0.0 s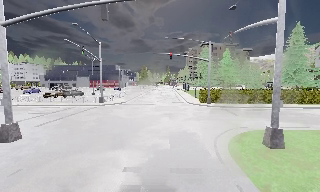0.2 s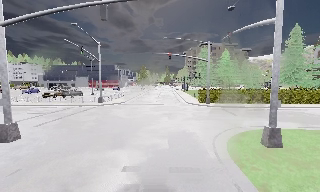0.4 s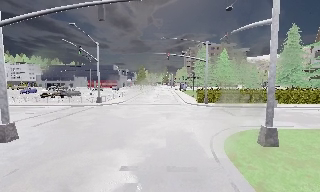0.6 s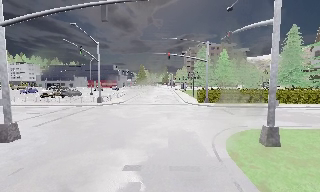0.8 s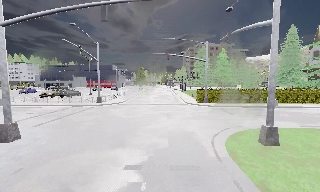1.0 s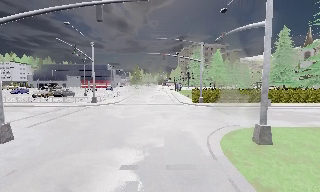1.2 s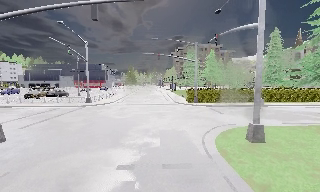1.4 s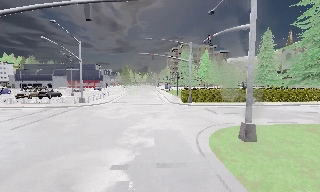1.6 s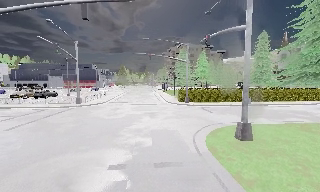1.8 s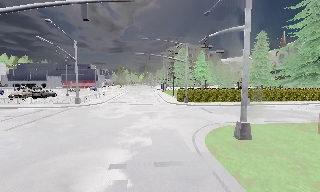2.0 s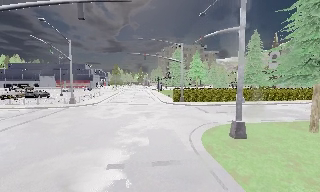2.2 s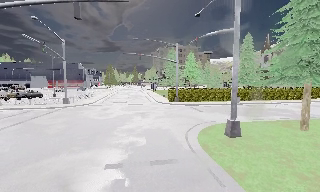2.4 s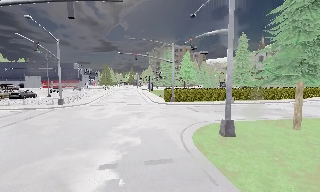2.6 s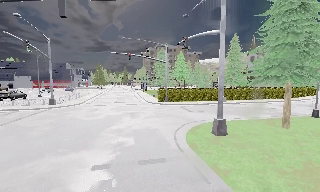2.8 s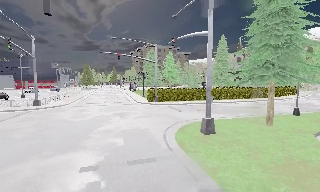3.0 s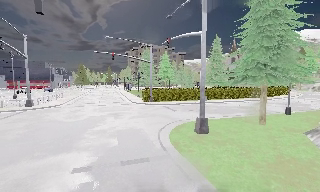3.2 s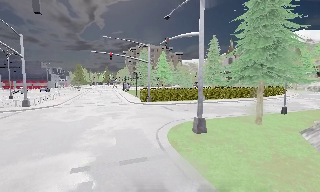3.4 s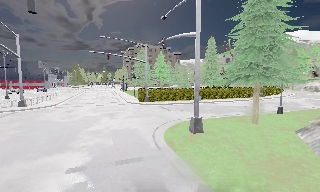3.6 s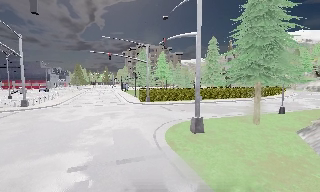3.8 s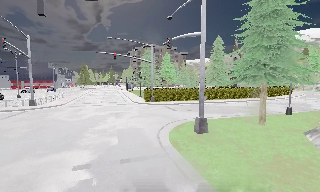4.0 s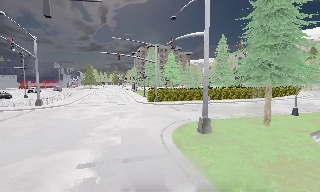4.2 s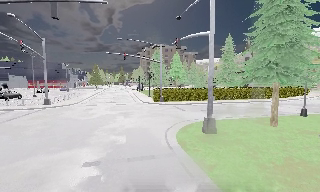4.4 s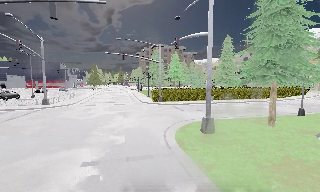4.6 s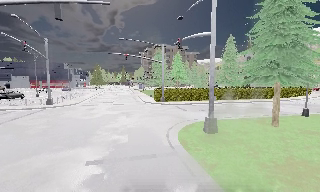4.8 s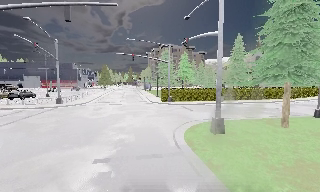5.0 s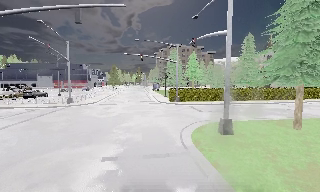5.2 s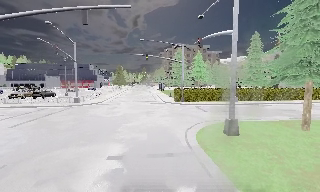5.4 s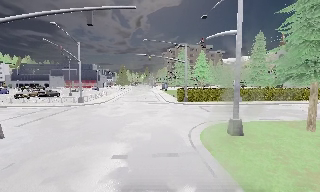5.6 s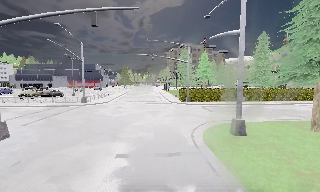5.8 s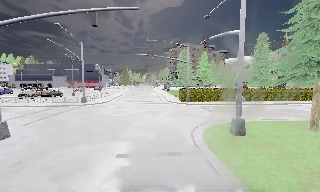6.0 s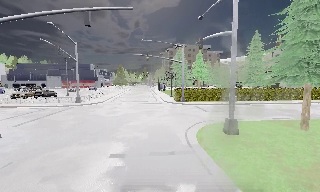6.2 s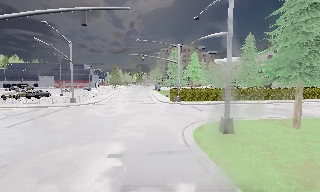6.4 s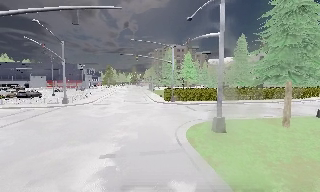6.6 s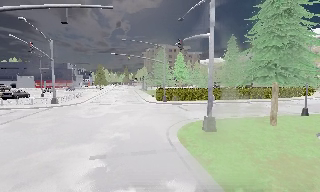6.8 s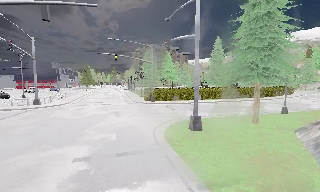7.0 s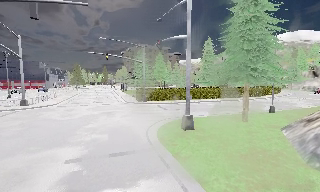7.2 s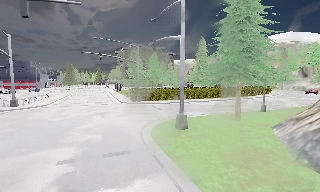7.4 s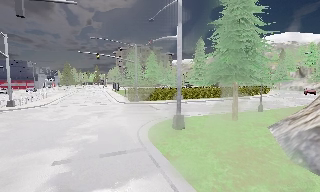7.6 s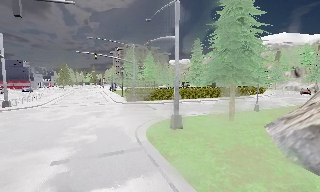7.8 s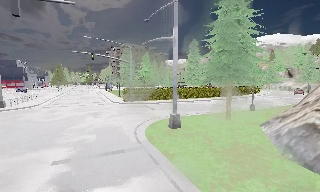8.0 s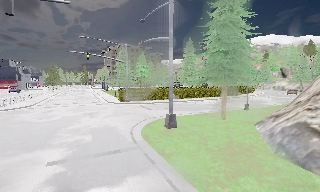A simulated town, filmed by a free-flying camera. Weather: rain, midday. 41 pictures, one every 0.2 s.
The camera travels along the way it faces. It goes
backward.
0.0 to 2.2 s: The scene slides to the left, as the camera pans about 10 degrees to its right.
2.2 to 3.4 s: The camera swings to its right by about 10 degrees, and the scene slides to the left.
3.4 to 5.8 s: The camera swings to its left by about 15 degrees, and the scene slides to the right.
5.8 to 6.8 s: The camera pans to its right, which is clockwise from overhead, by about 10 degrees.
6.8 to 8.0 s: The camera shifts only a little, or ends up much as it began.
The film runs backward here.
